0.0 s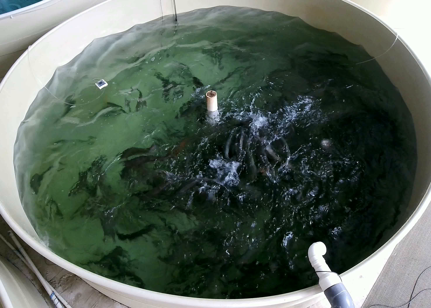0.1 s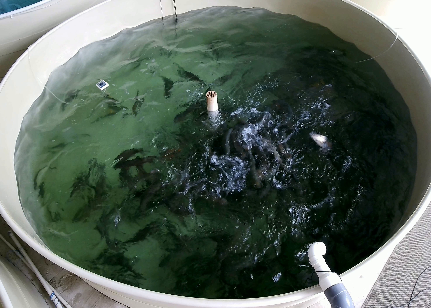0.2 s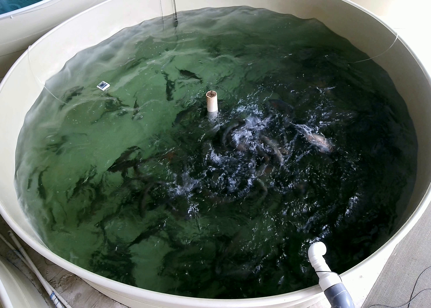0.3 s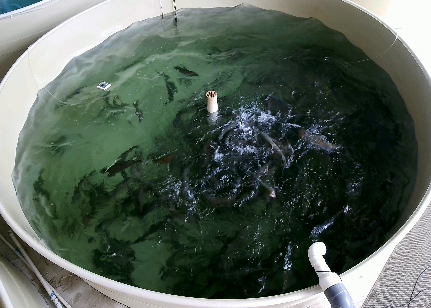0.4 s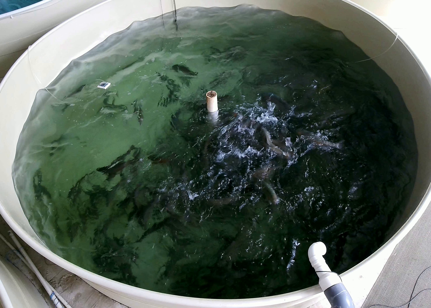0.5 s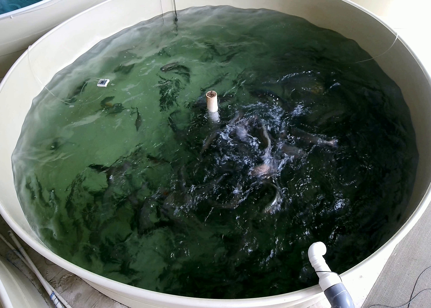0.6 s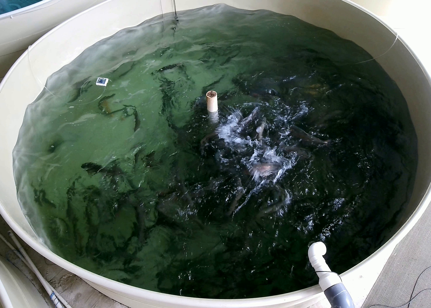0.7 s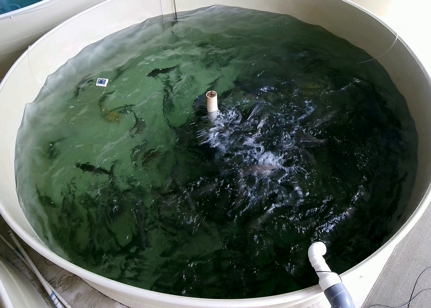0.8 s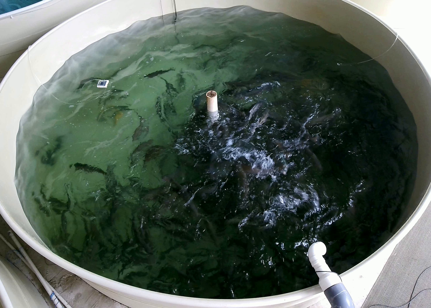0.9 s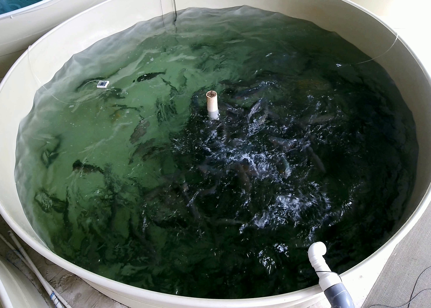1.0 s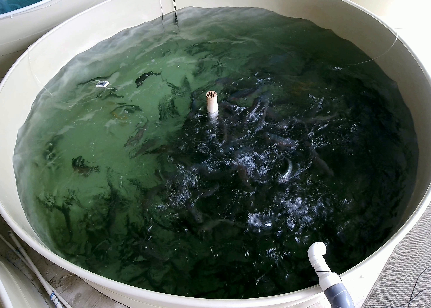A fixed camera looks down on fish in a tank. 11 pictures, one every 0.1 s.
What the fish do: Strong feeding.
